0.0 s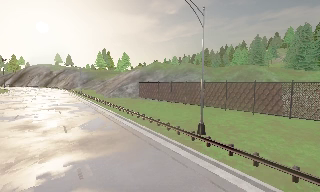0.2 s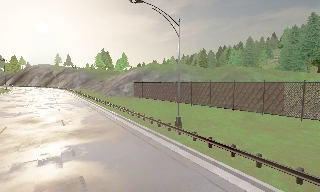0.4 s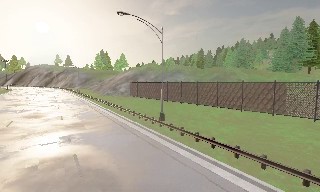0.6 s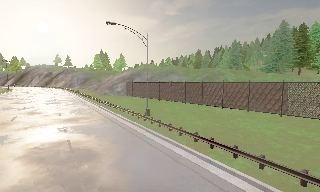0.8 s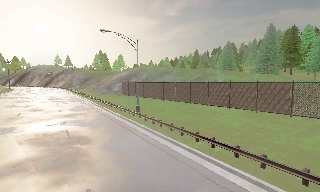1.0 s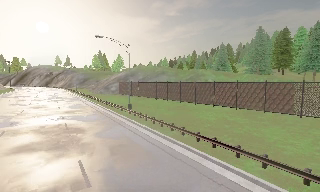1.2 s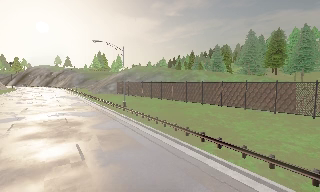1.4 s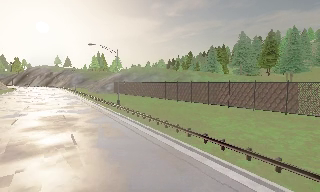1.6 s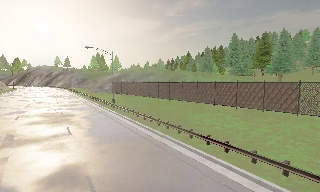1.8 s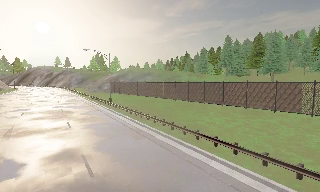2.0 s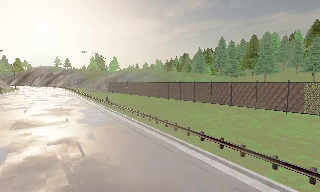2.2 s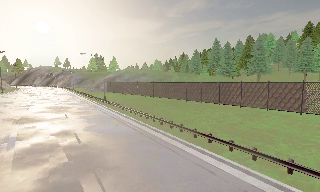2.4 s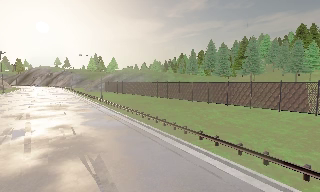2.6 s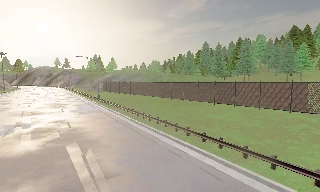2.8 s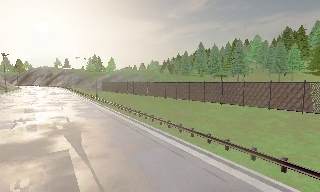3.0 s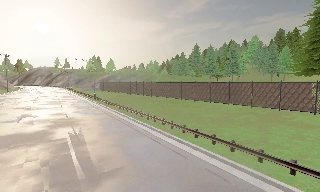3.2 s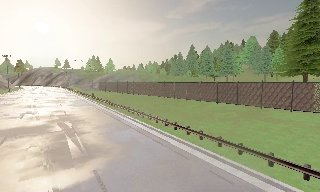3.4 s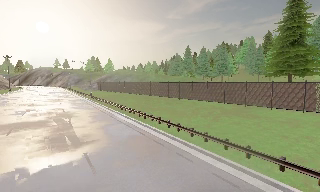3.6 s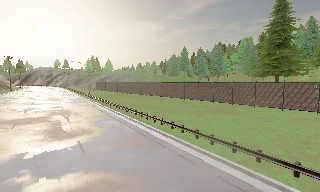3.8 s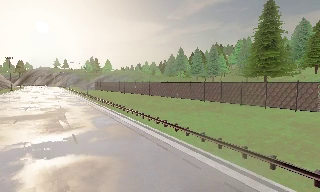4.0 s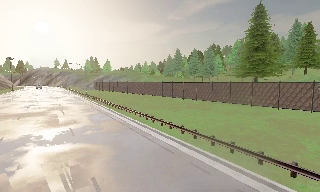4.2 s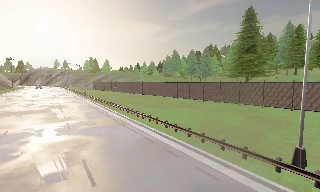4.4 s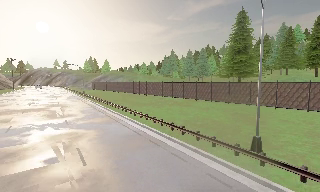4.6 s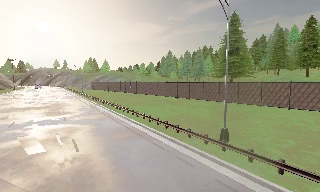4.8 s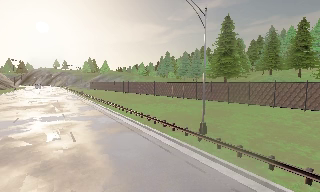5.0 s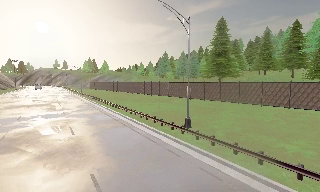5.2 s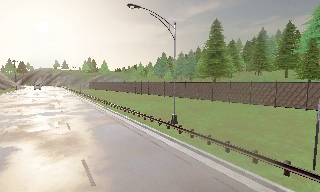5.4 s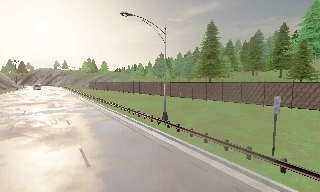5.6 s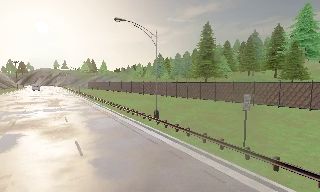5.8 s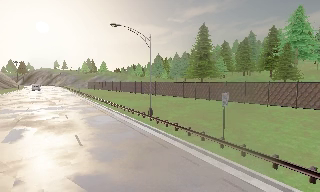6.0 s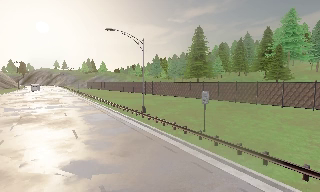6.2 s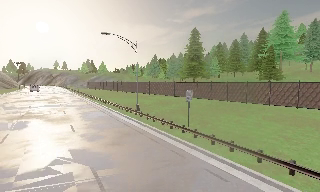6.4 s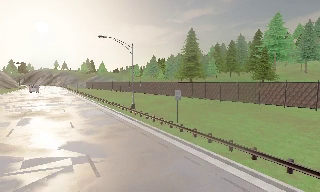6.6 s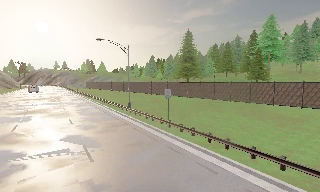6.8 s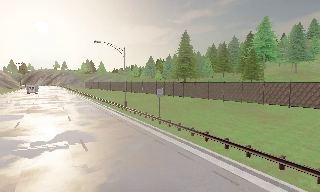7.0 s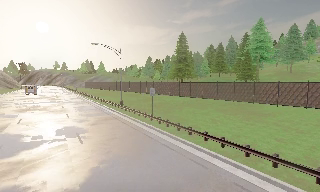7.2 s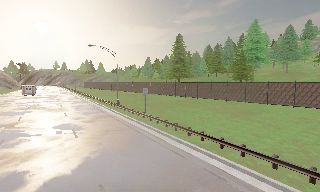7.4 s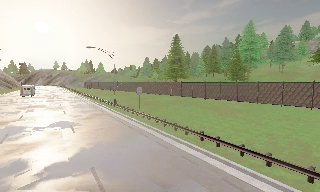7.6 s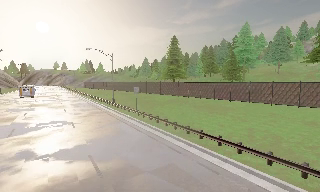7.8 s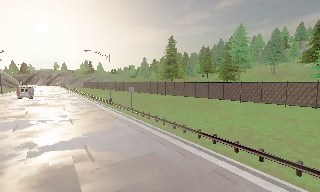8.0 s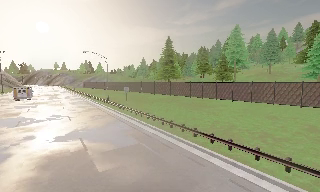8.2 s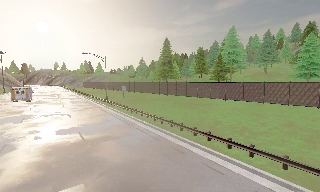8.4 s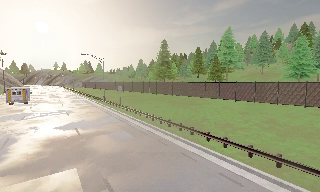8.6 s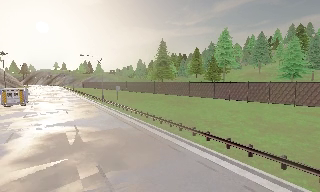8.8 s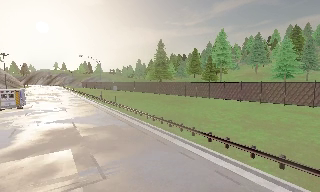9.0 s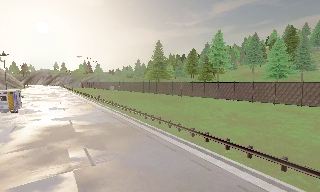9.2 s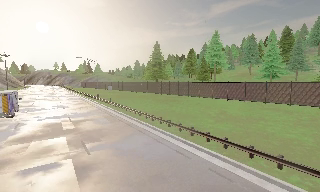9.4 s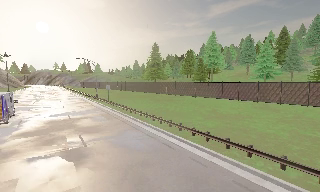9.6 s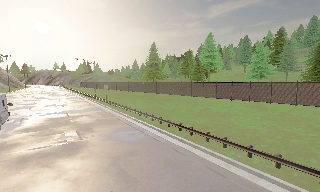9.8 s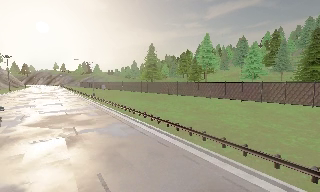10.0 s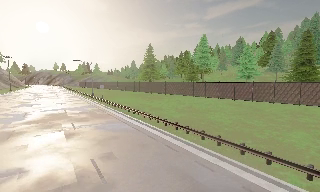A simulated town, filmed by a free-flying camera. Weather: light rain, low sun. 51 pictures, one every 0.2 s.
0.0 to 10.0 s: The camera travels backward and to its right, about 75 m, so what stands in front gets smaller. It loses speed.
The film runs backward here.
